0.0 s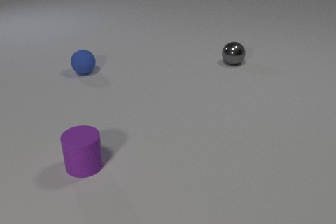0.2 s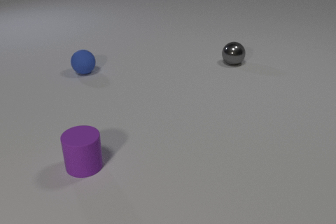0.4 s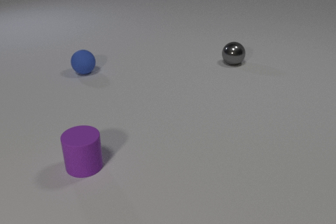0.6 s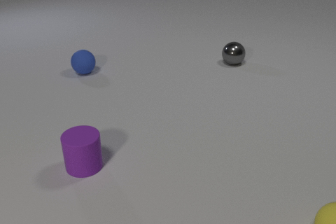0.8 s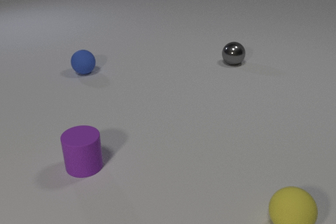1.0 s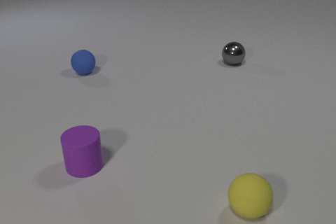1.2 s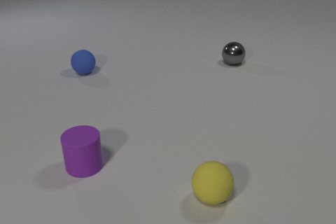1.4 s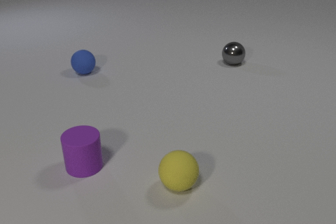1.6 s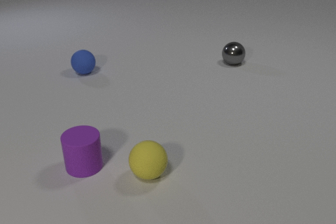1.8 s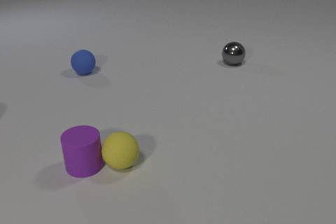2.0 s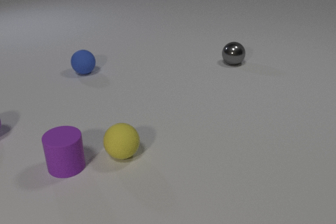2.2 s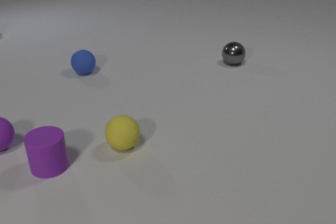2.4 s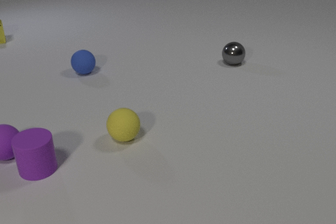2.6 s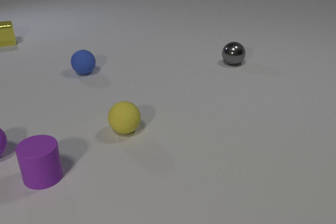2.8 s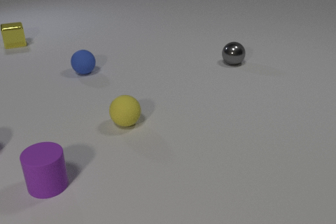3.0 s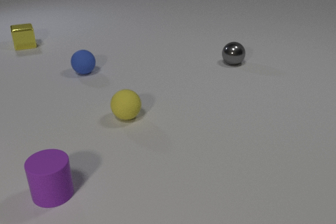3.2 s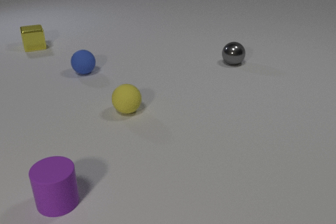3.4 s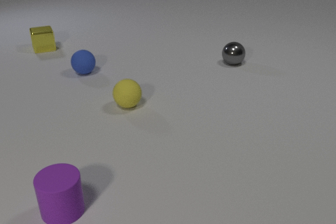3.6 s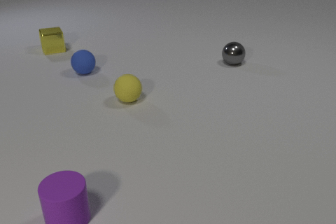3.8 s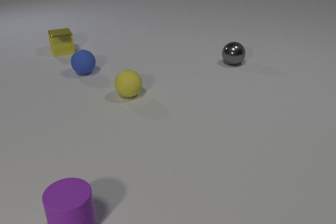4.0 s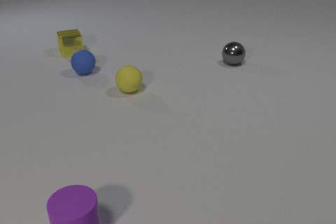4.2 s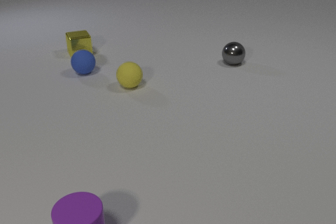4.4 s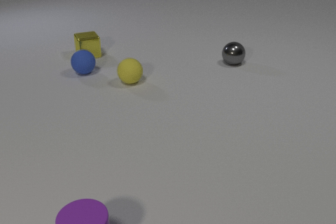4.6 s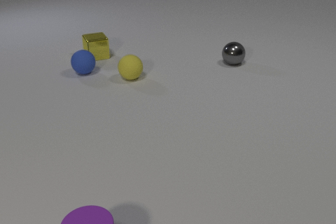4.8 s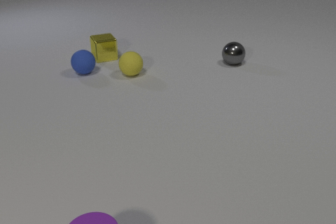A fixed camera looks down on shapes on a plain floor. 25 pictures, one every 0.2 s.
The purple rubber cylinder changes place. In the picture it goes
toward the camera.
0.0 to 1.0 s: The yellow rubber sphere comes in at the right edge, rolls to the left.
1.0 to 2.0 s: The yellow rubber sphere rolls to the left and away from the camera. The purple rubber cylinder slides to the left. The yellow rubber sphere and the purple rubber cylinder collide.
2.0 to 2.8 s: The yellow rubber sphere rolls away from the camera. The purple rubber cylinder slides toward the camera and to the left. The yellow metal cube comes in at the left edge, slides to the right and toward the camera. The purple rubber sphere rolls toward the camera, leaves at the left edge. The purple rubber cylinder and the purple rubber sphere collide.
2.8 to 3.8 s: The yellow rubber sphere rolls away from the camera. The purple rubber cylinder slides toward the camera. The yellow metal cube slides to the right and toward the camera.
3.8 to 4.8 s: The yellow rubber sphere rolls away from the camera. The purple rubber cylinder slides toward the camera. The yellow metal cube slides to the right and toward the camera.
How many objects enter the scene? 3.
Are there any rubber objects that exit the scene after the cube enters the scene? yes.
How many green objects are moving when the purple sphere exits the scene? 0.
